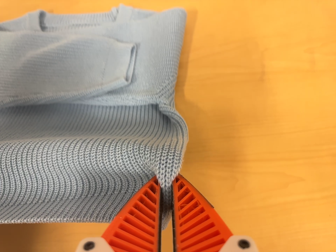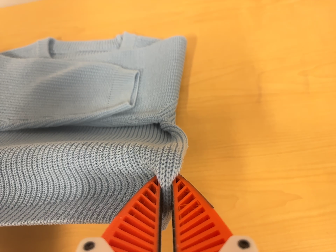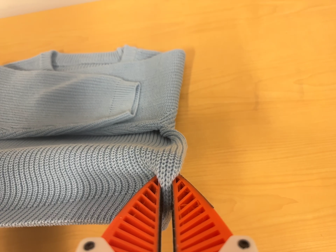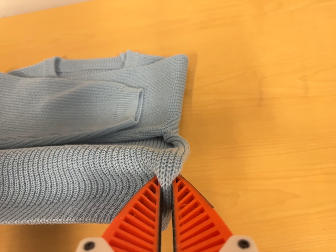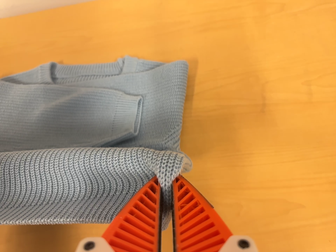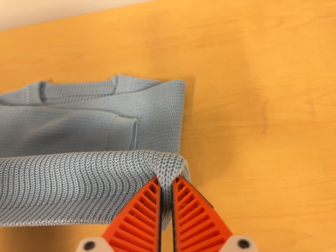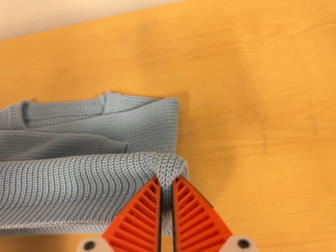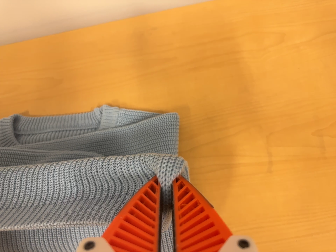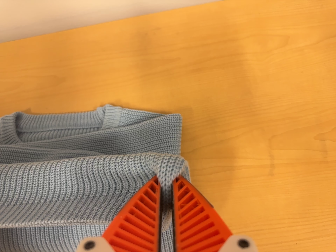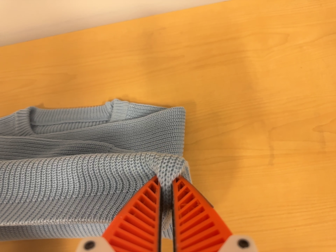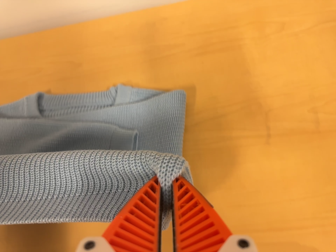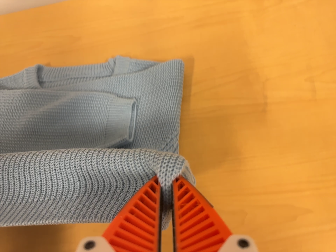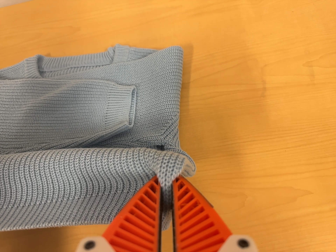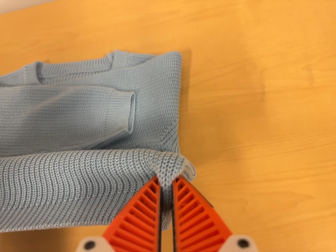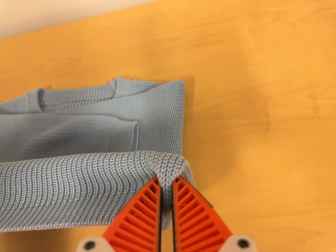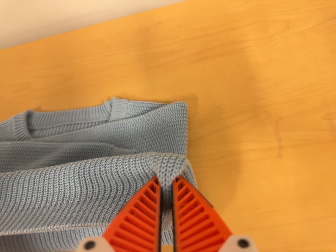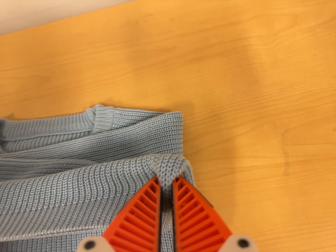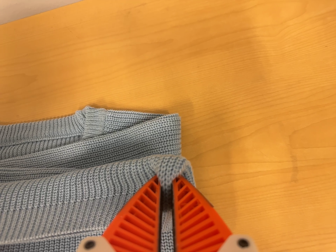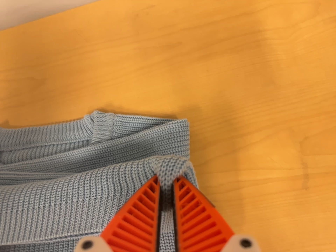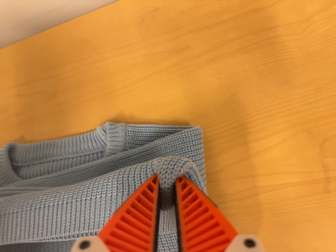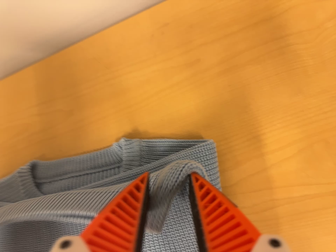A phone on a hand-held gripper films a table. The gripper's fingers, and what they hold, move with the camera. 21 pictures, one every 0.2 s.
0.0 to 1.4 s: The camera travels toward the top of its view, about 14 cm, so close, fixed things drift downward.
1.4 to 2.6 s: The camera travels toward the bottom of its view and backward, about 10 cm, so close, fixed things drift upward.
2.6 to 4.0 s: The camera travels toward the top of its view and forward, about 22 cm, so close, fixed things drift downward. Its aim tips toward the bottom of its view by about 10 degrees. It rolls about its line of sight by about 10 degrees, and the scene rotates counterclockwise.
The film runs forward here.
